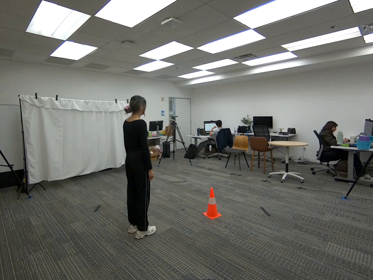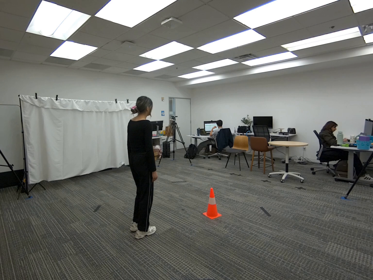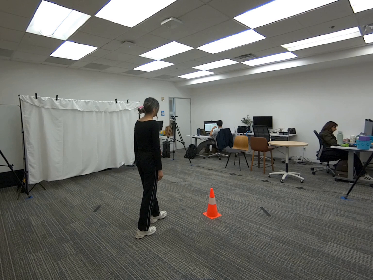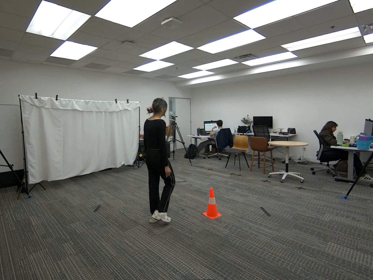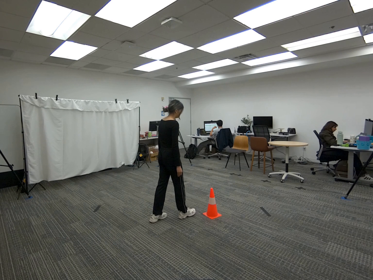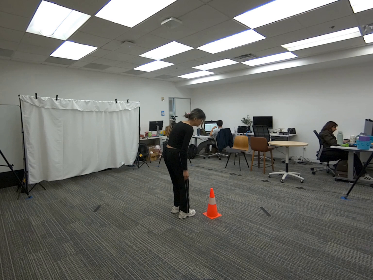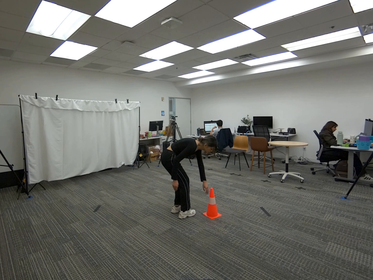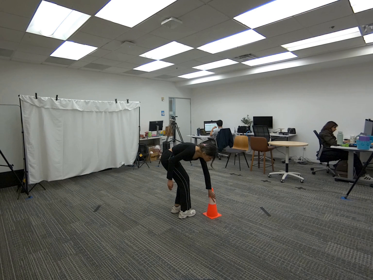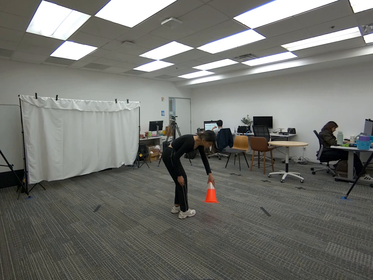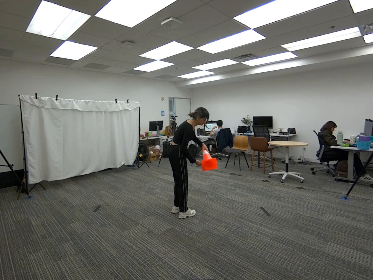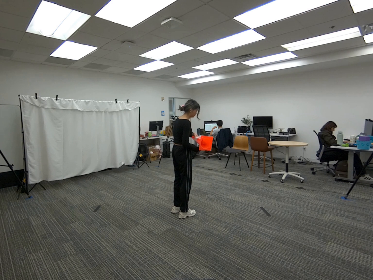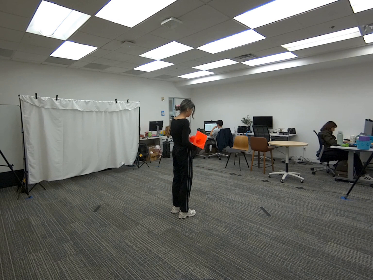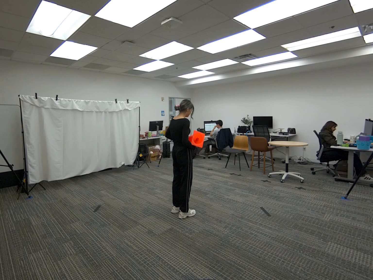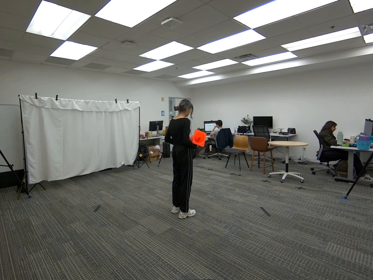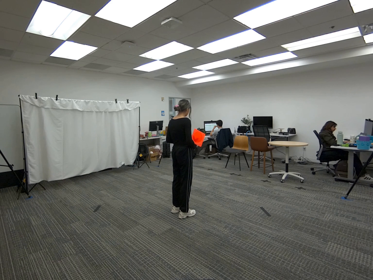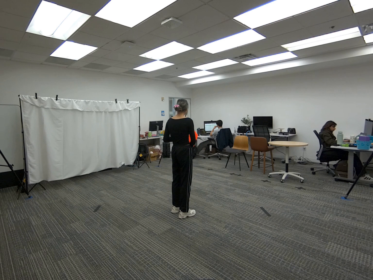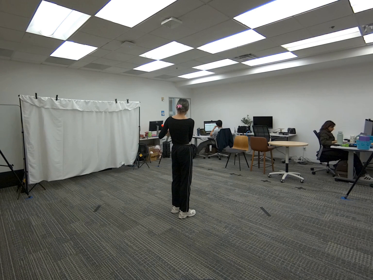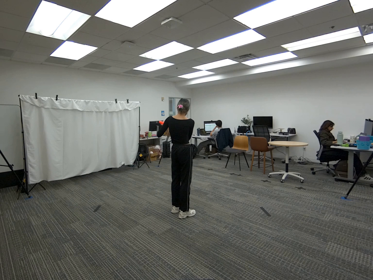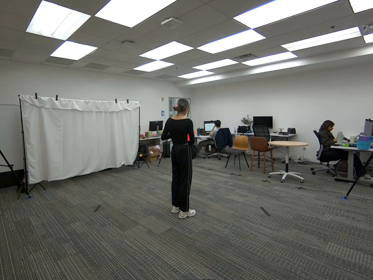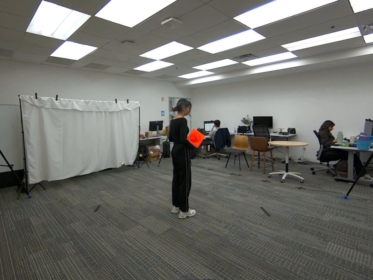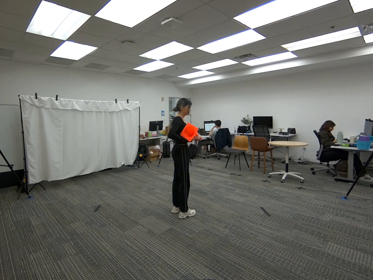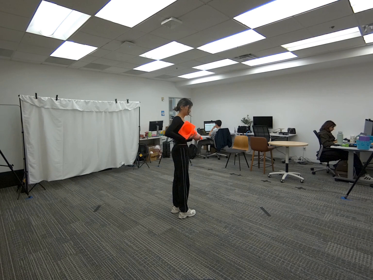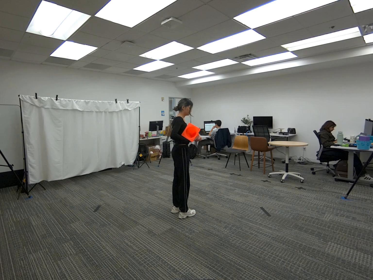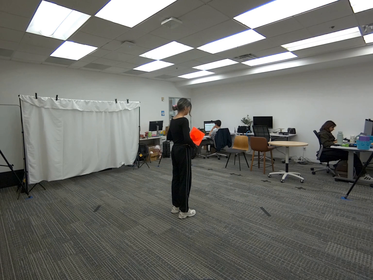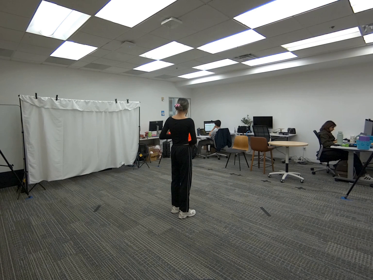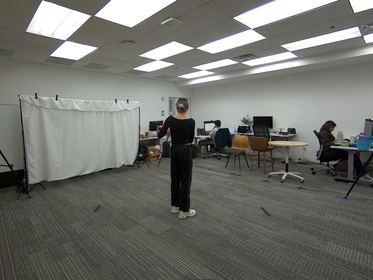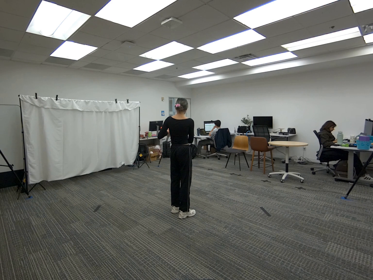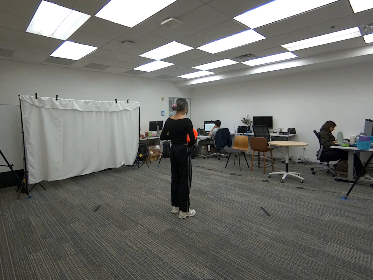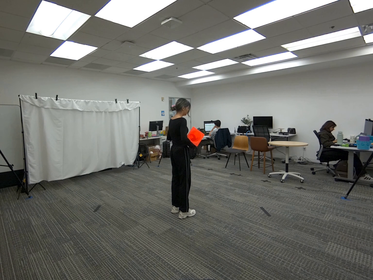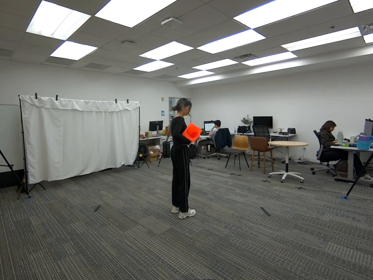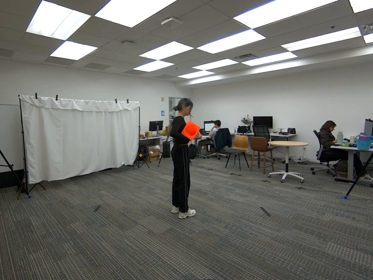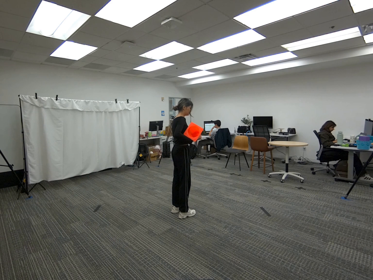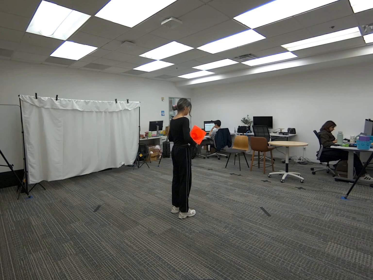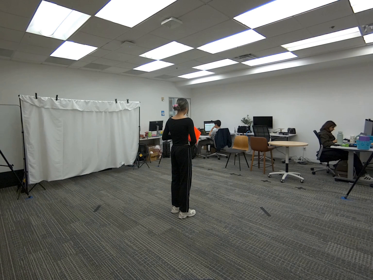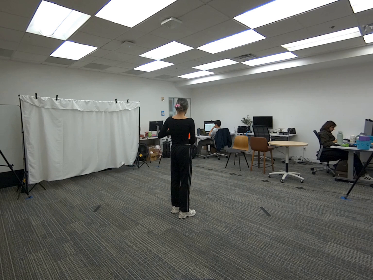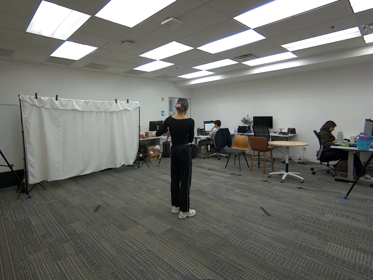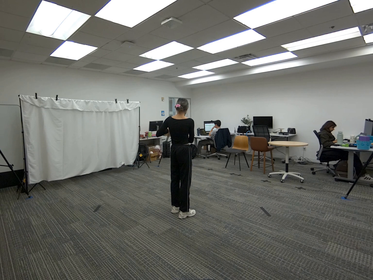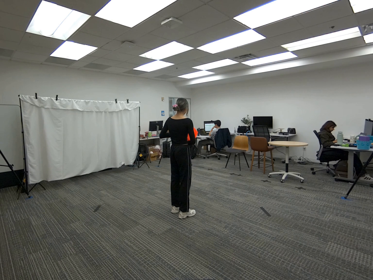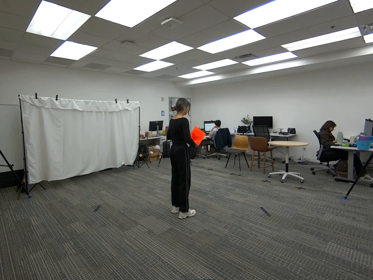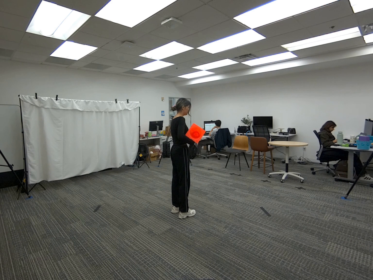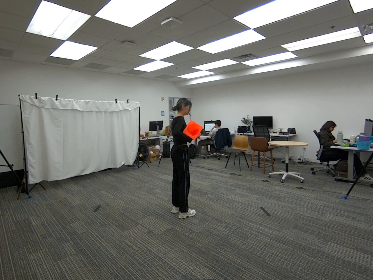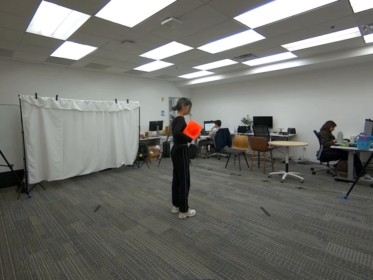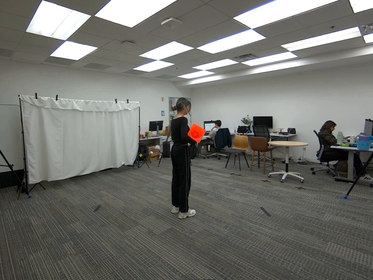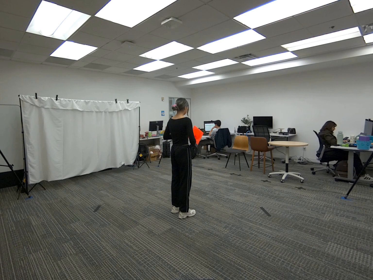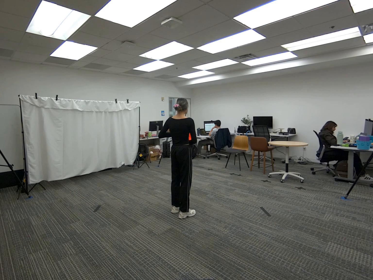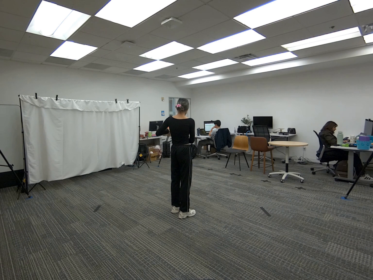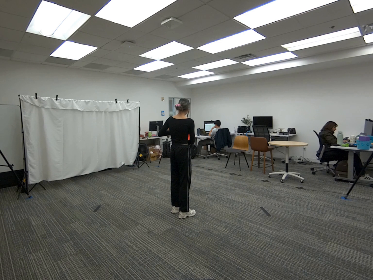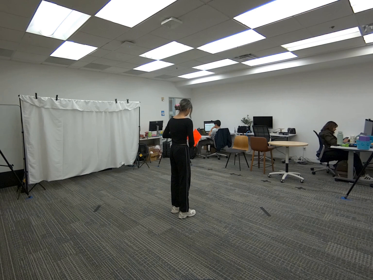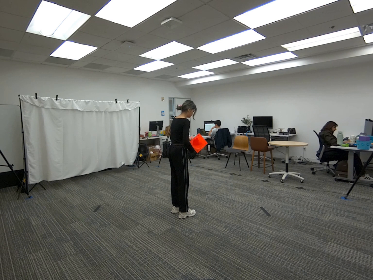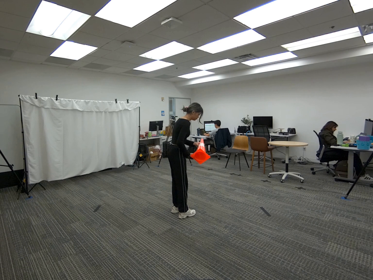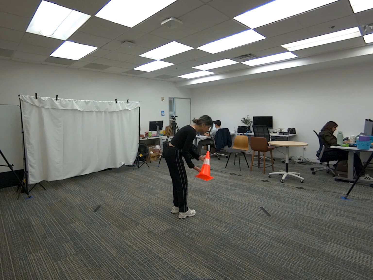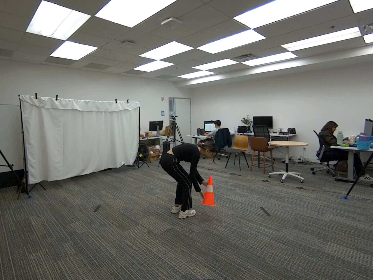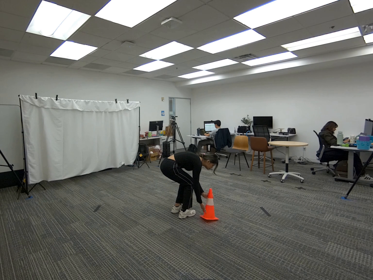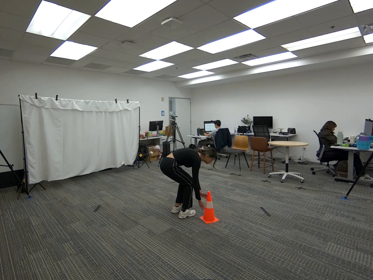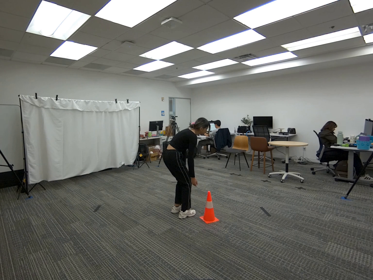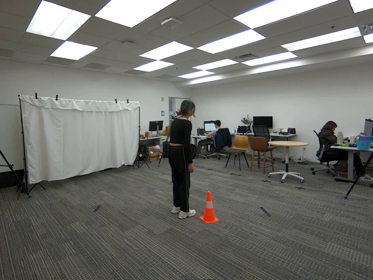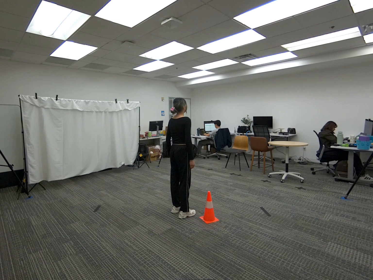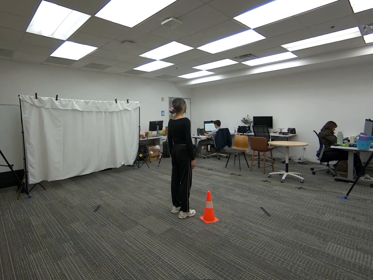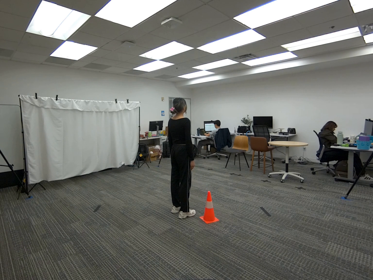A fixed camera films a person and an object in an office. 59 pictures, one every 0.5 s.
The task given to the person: Walk over to the traffic cone, pick up the cone with both hands, and proceed to swing the cone from side to side. Place cone back on the ground when finish.
